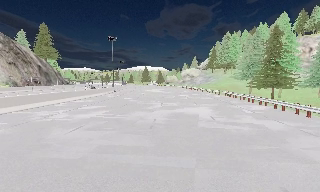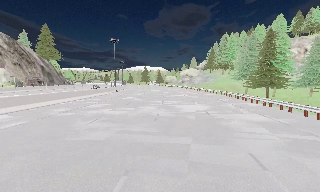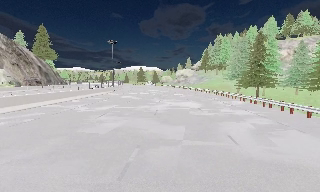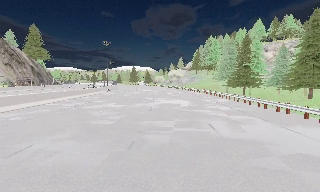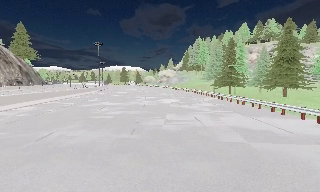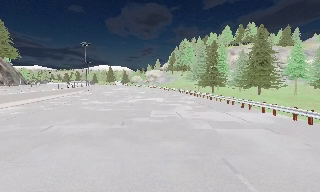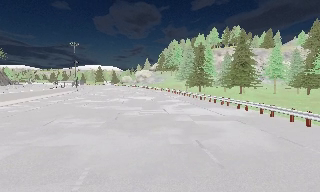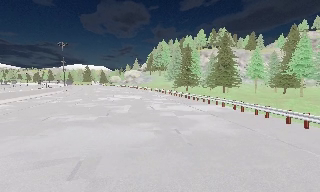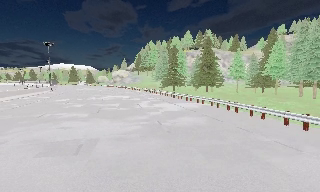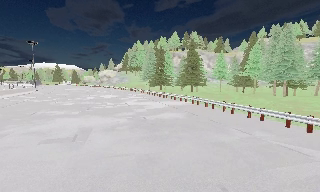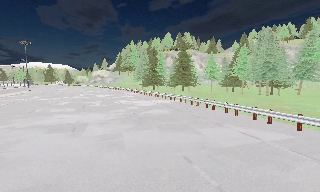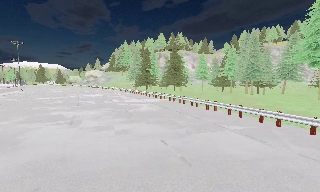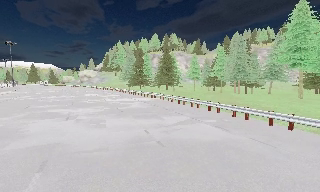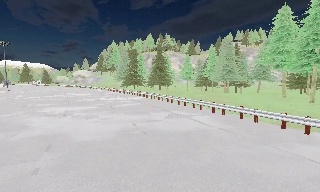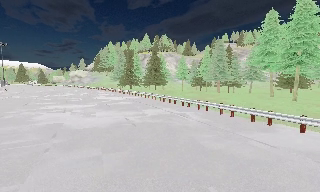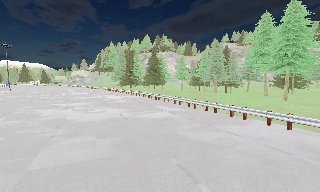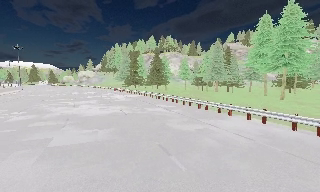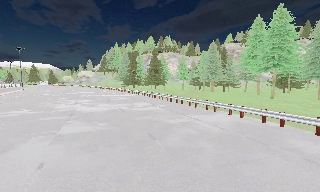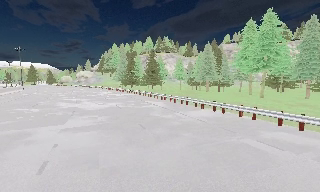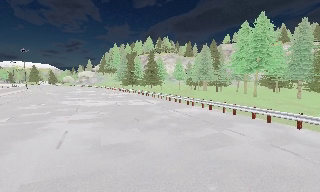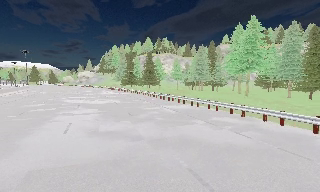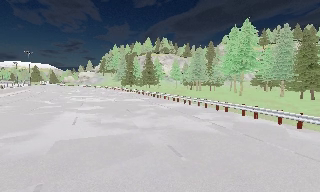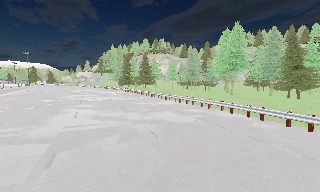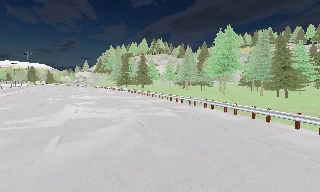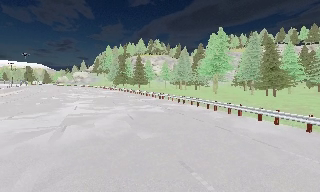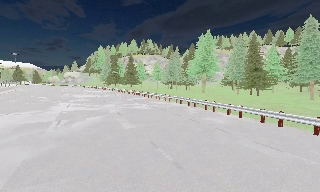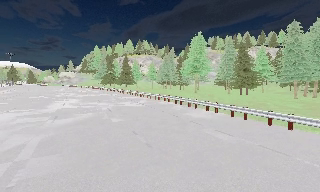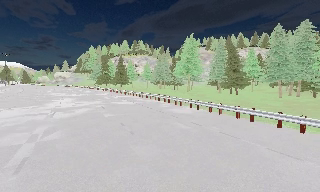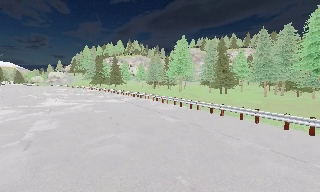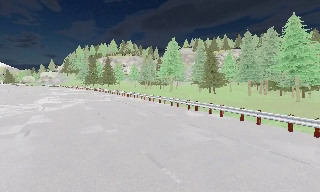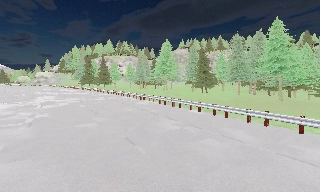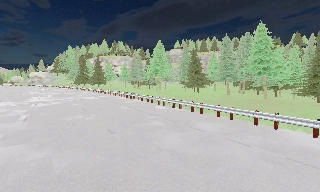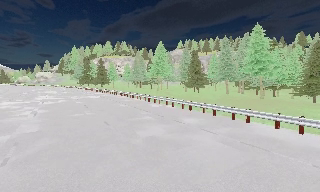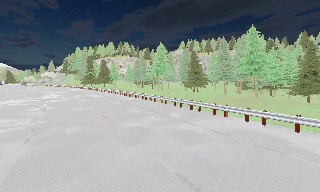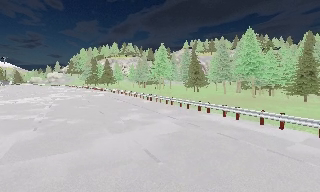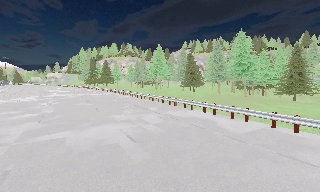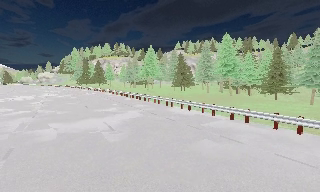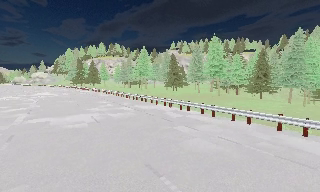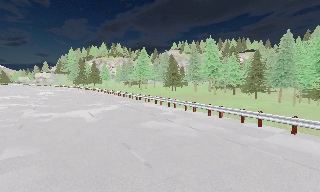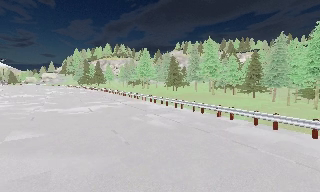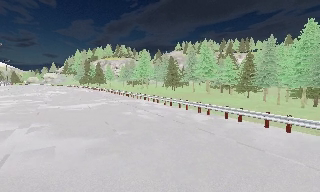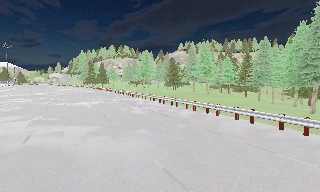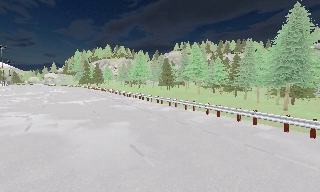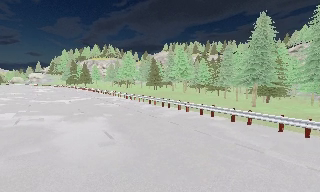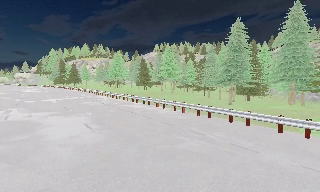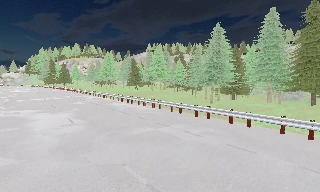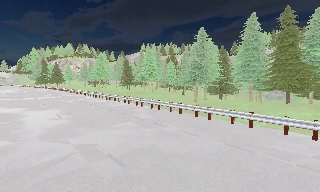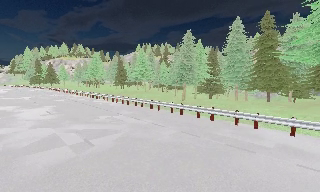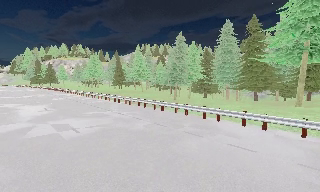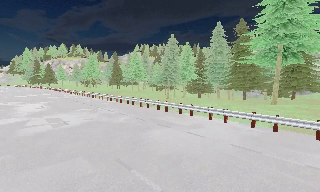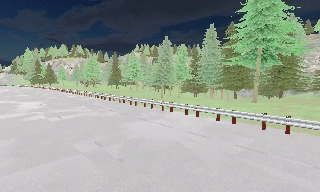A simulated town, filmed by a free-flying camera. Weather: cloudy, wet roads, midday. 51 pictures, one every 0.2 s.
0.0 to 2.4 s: The camera pans to its right, which is clockwise from overhead, by about 35 degrees. It travels backward, about 18 m.
2.4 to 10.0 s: The camera swings to its right by about 25 degrees, and the scene slides to the left. It travels backward and to its right, about 65 m, so what stands in front gets smaller.
The film runs backward here.
